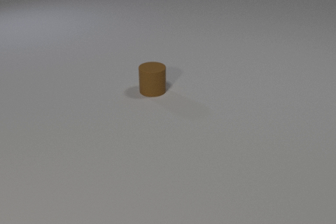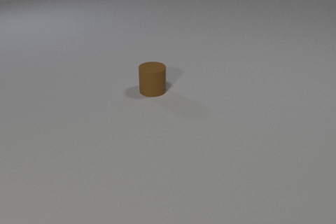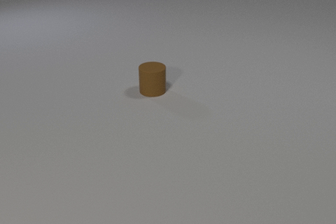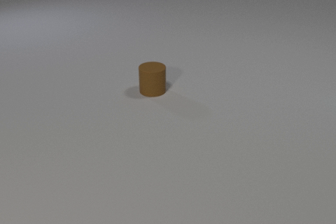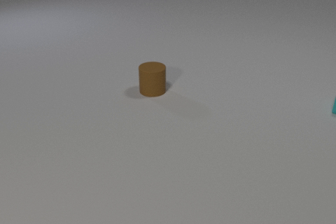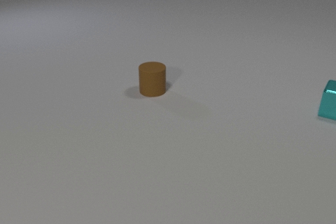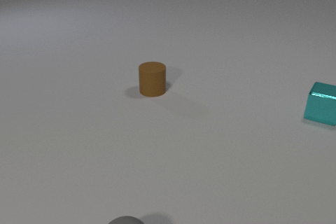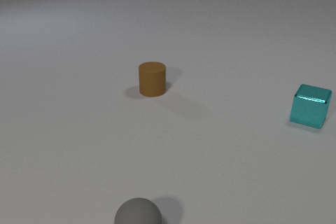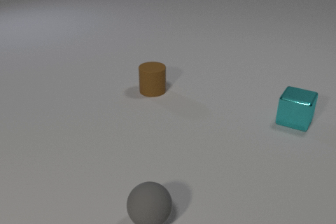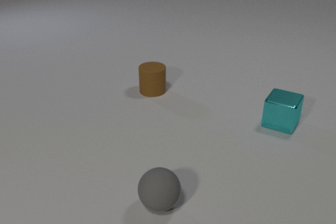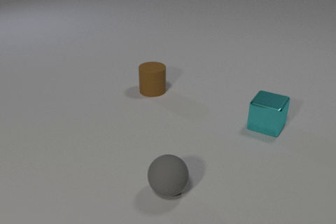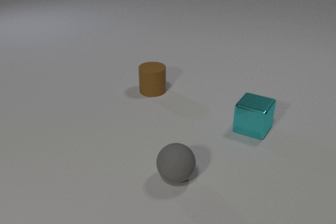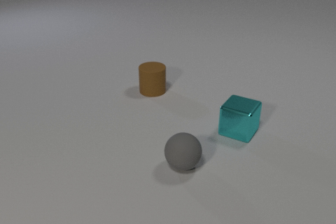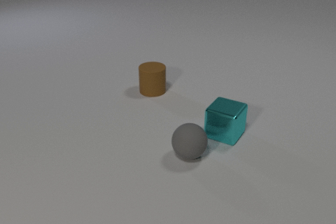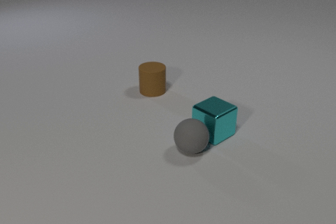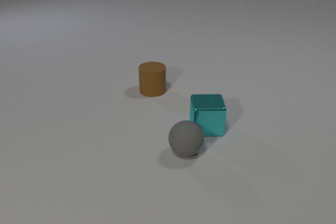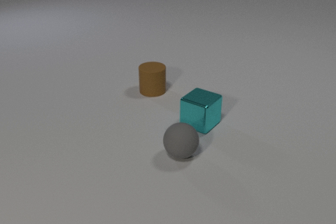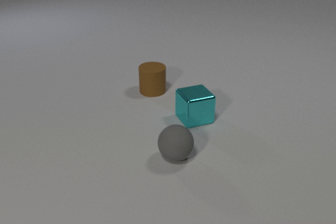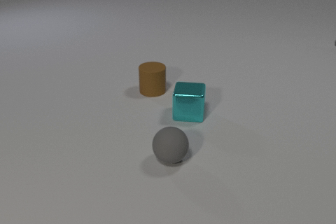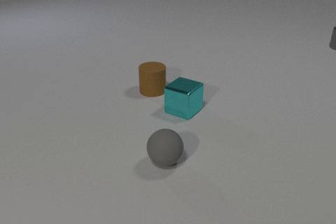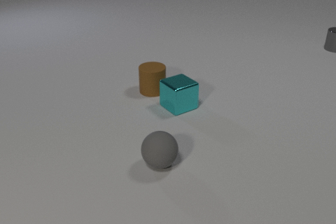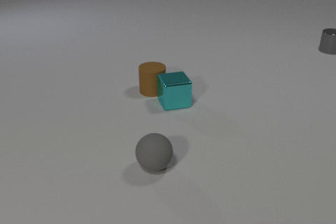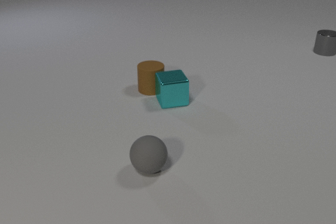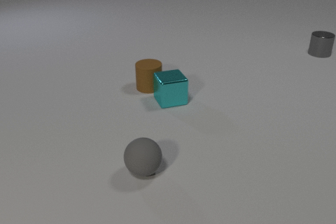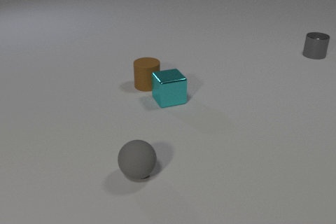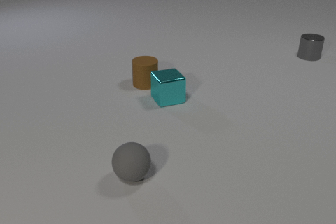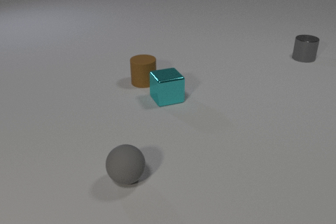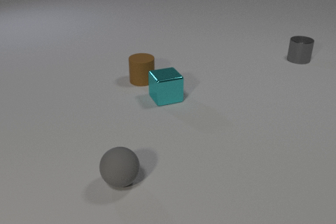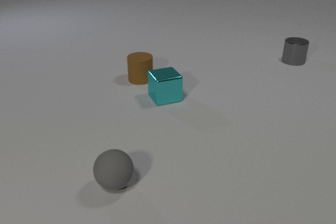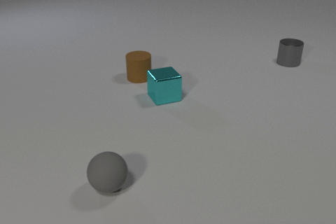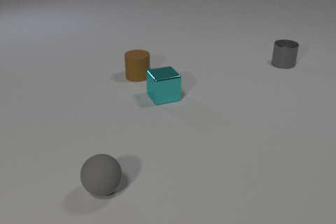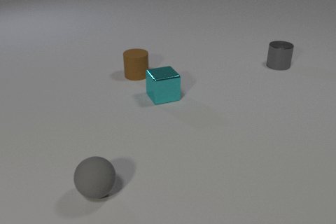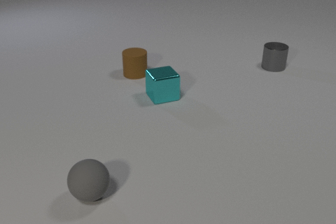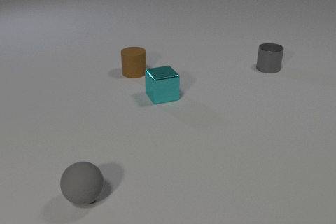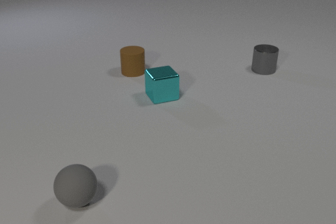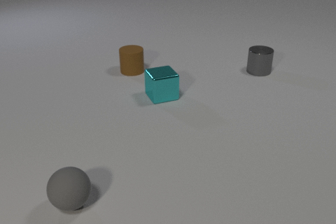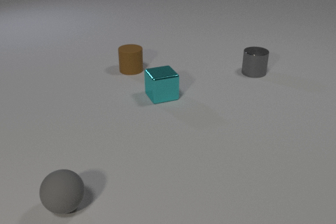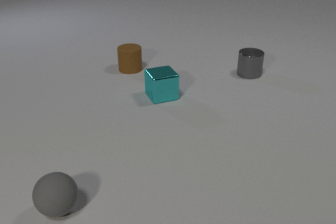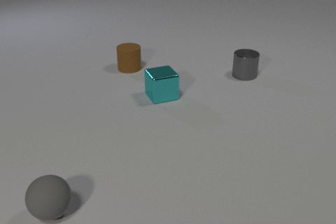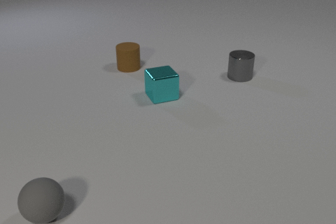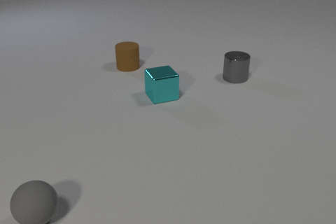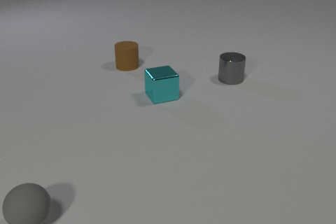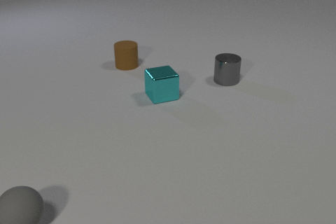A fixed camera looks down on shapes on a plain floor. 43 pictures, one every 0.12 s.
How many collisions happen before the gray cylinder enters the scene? 1.
Are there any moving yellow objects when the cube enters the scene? no.
What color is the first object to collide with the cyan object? gray.
0.00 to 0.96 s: The cyan metal cube comes in at the right edge, slides to the left and toward the camera. The gray rubber sphere comes in at the bottom edge, rolls away from the camera and to the right.
0.96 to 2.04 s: The cyan metal cube slides to the left. The gray rubber sphere rolls away from the camera. The cyan metal cube and the gray rubber sphere collide.
2.04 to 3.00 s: The cyan metal cube slides away from the camera and to the left. The gray rubber sphere rolls to the left and toward the camera. The brown rubber cylinder slides away from the camera and to the left. The gray metal cylinder comes in at the right edge, slides toward the camera and to the left. The cyan metal cube and the brown rubber cylinder collide.
3.00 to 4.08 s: The cyan metal cube slides away from the camera and to the left. The gray rubber sphere rolls to the left and toward the camera. The brown rubber cylinder slides away from the camera and to the left. The gray metal cylinder slides toward the camera and to the left.
4.08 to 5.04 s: The gray rubber sphere rolls to the left. The brown rubber cylinder slides away from the camera. The gray metal cylinder slides to the left and toward the camera.
